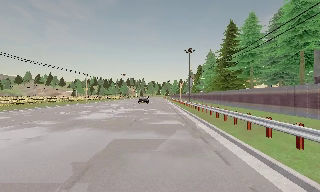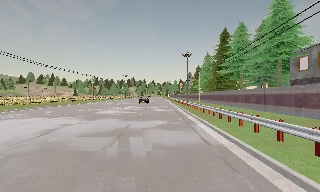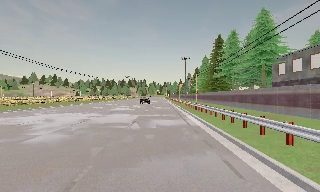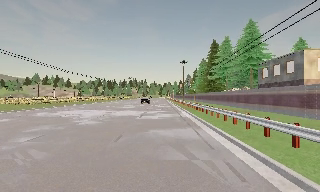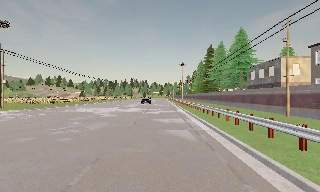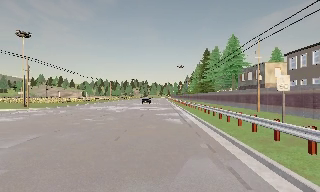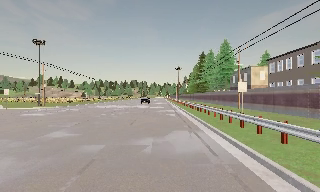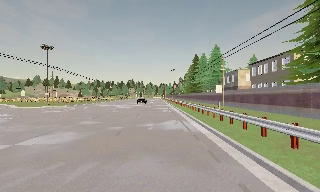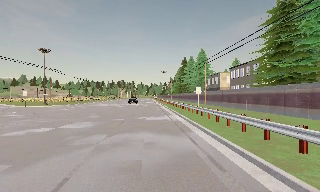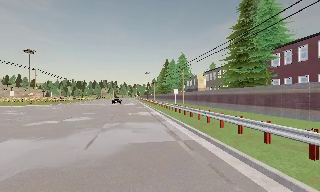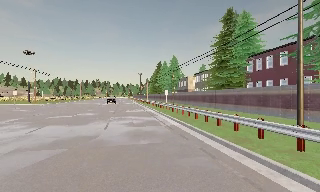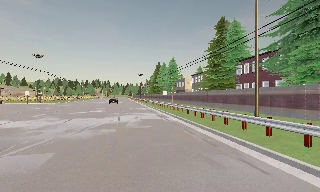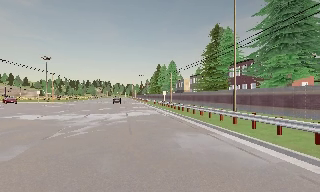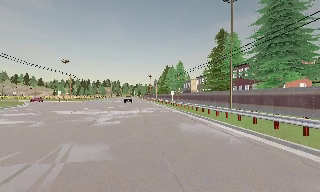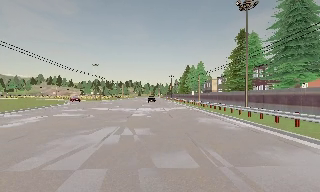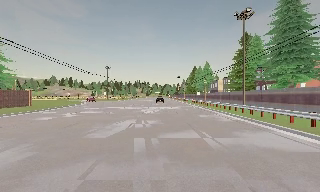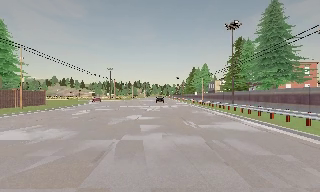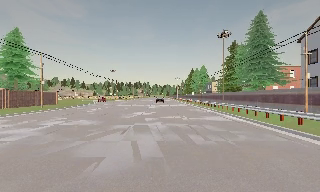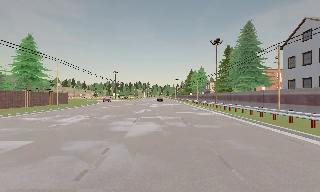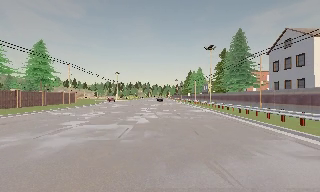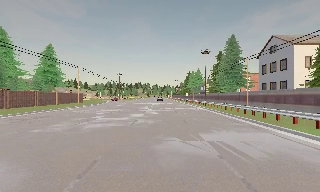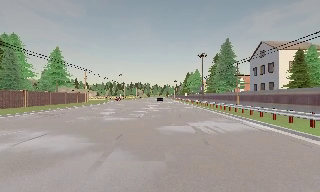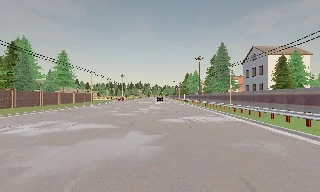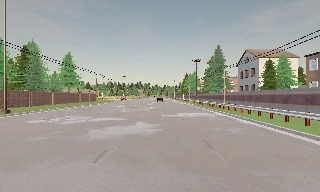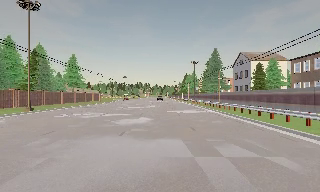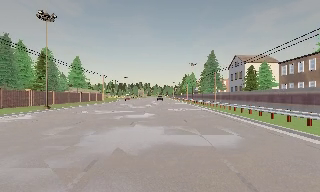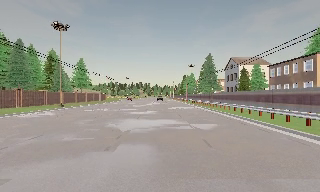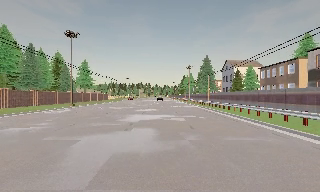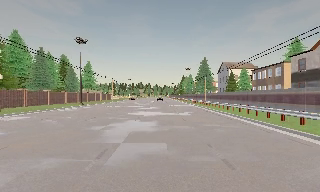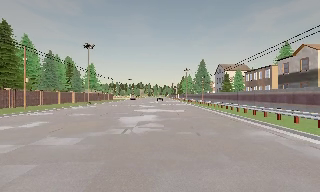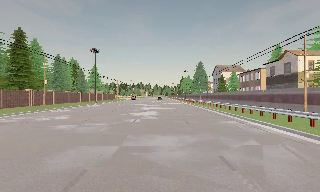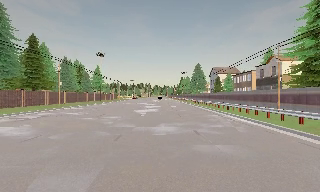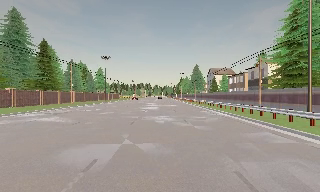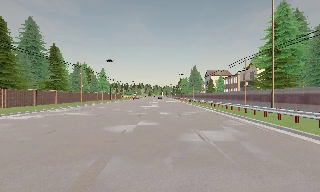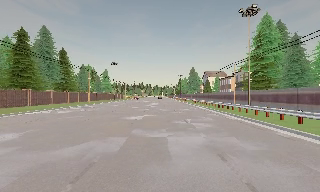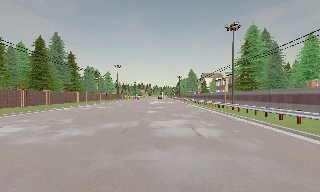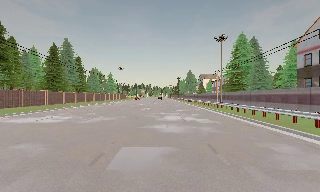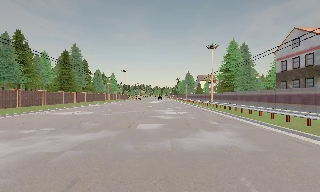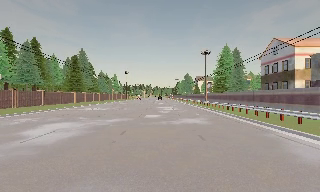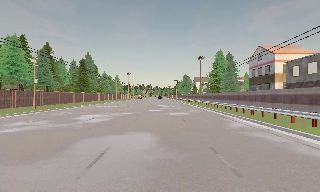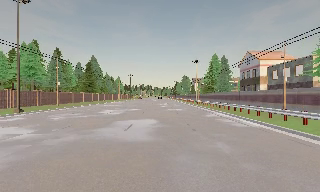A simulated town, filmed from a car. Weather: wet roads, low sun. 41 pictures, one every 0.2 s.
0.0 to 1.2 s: The camera travels backward, about 25 m, so what stands in front gets smaller.
1.2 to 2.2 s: The scene slides to the left, as the camera pans about 15 degrees to its right. It travels backward, about 17 m, so what stands in front gets smaller.
2.2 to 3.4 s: The camera swings to its left by about 15 degrees, and the scene slides to the right. It travels backward, about 18 m, so what stands in front gets smaller.
3.4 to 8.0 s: The camera travels backward, about 80 m, so what stands in front gets smaller.
The film runs backward here.
